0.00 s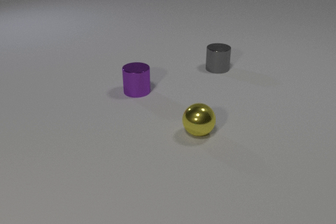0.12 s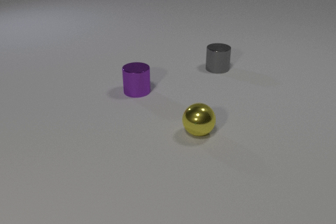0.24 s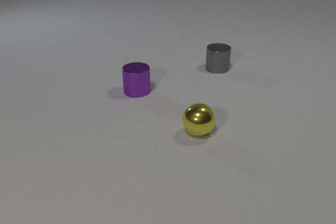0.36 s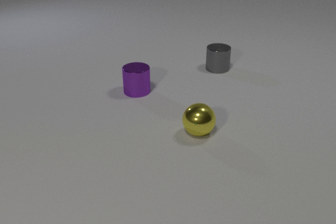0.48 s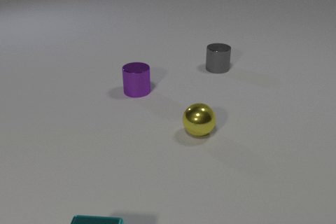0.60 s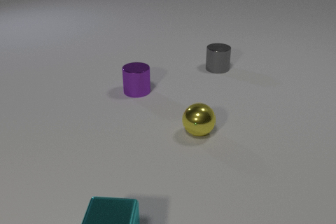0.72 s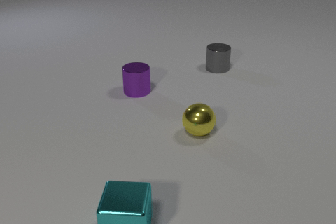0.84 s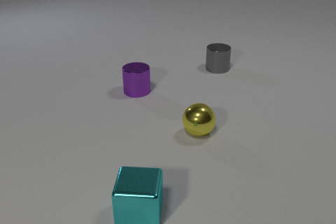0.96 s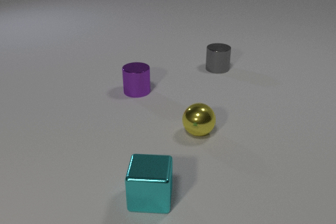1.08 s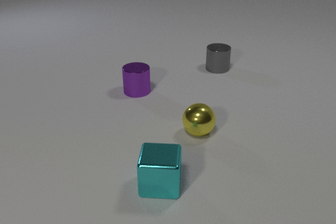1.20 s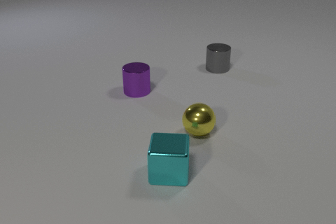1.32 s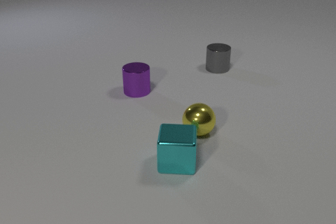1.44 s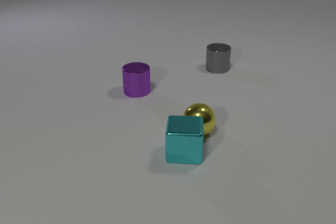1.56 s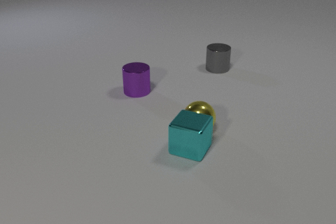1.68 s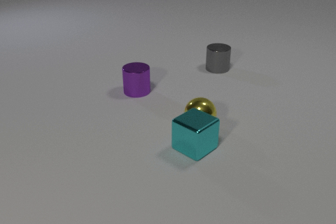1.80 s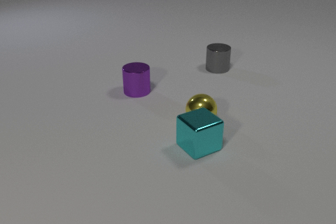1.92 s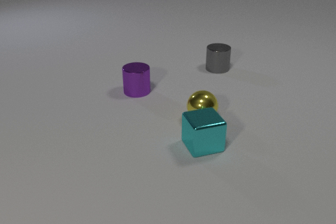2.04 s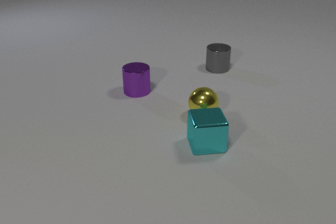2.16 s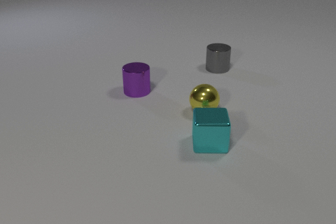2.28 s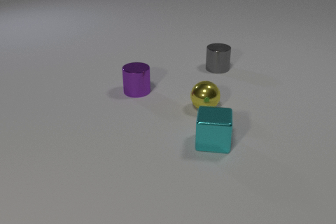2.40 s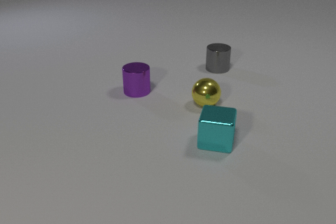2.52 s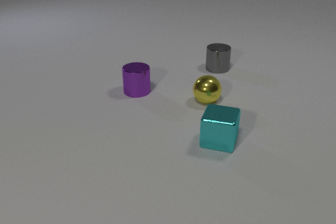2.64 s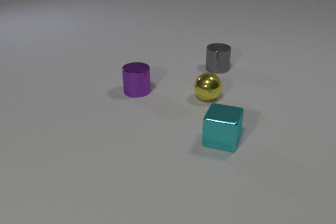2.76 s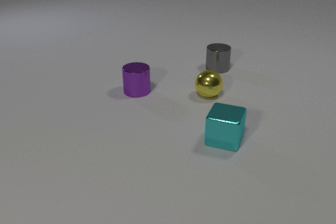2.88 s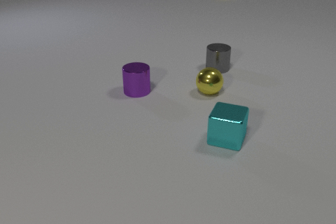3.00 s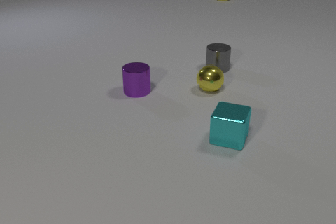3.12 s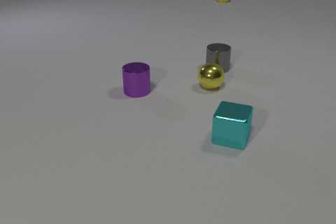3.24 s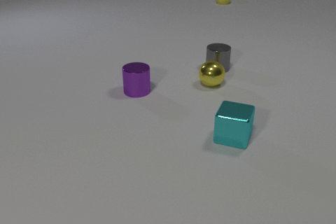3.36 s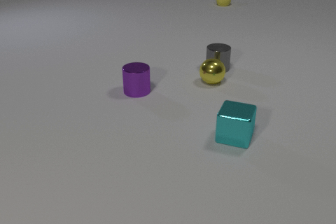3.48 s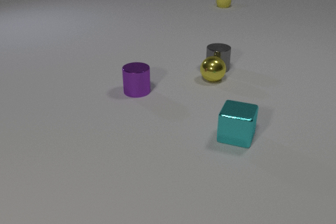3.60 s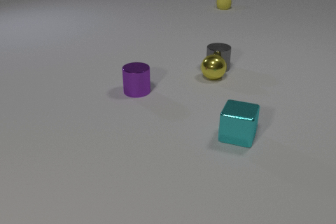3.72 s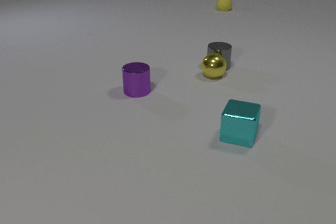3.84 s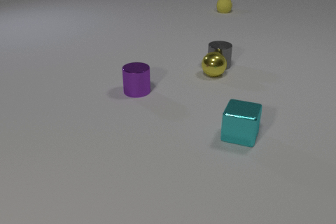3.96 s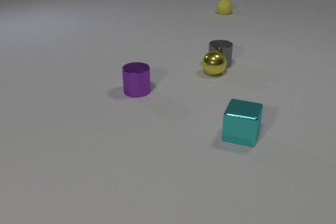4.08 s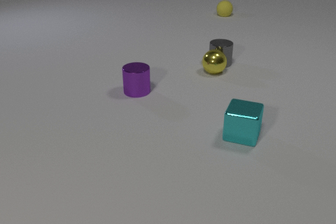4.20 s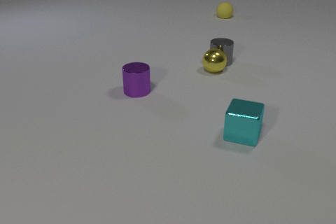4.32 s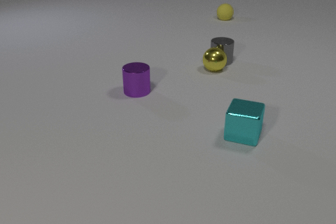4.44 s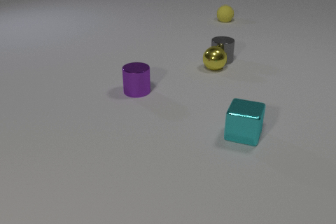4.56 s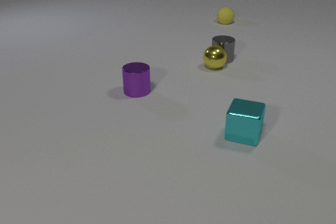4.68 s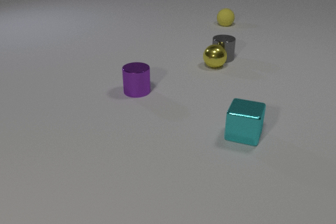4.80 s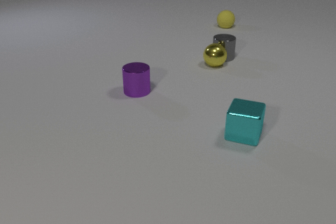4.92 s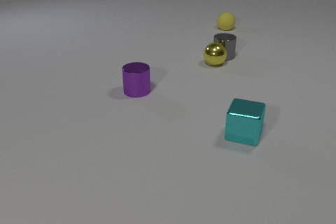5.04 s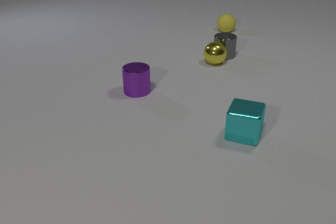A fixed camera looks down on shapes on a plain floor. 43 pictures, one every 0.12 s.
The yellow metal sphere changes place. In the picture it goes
away from the camera.
The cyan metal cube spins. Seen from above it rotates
clockwise.
0.00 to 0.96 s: The cyan metal cube comes in at the bottom edge, slides away from the camera and to the right.
0.96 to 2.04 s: The cyan metal cube slides away from the camera and to the right, spins clockwise seen from above by about 75 degrees, its near face sliding to the left. The yellow metal sphere rolls away from the camera. The cyan metal cube and the yellow metal sphere collide.
2.04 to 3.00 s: The cyan metal cube slides to the right and away from the camera, spins clockwise seen from above by about 30 degrees, its near face sliding to the left. The yellow metal sphere rolls away from the camera. The yellow rubber sphere comes in at the top edge, rolls toward the camera.
3.00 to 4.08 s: The cyan metal cube slides to the right and away from the camera. The yellow metal sphere rolls away from the camera. The gray metal cylinder slides away from the camera. The yellow rubber sphere rolls toward the camera. The yellow metal sphere and the gray metal cylinder collide.
4.08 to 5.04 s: The yellow metal sphere rolls away from the camera. The gray metal cylinder slides away from the camera. The yellow rubber sphere rolls toward the camera.
What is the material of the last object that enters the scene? rubber.
What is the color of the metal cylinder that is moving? gray.
How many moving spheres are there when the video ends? 2.
